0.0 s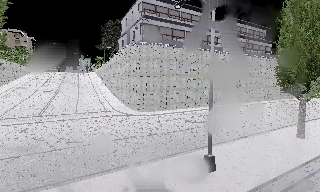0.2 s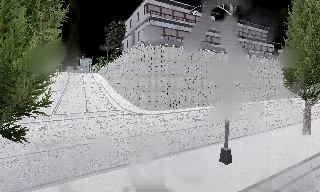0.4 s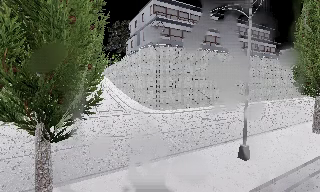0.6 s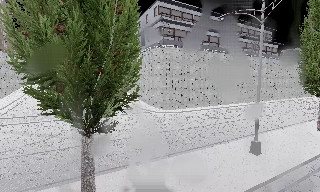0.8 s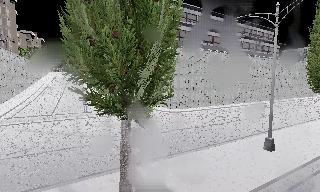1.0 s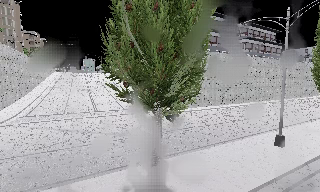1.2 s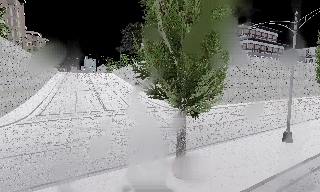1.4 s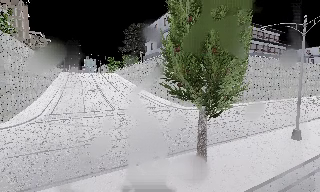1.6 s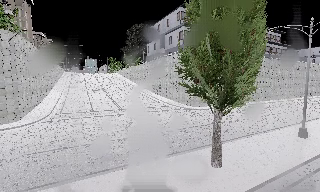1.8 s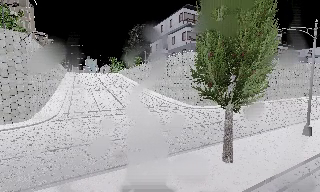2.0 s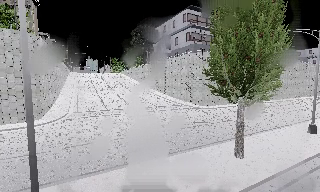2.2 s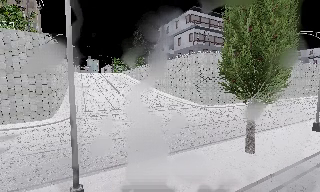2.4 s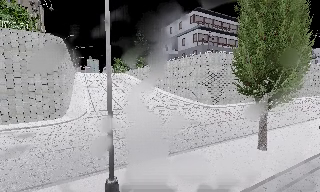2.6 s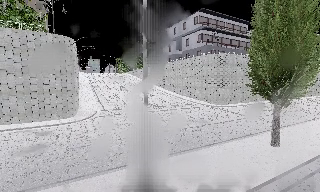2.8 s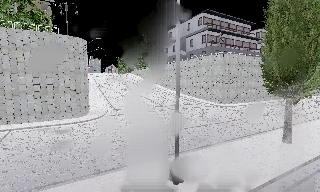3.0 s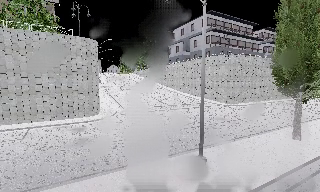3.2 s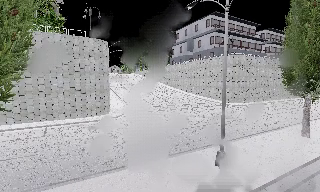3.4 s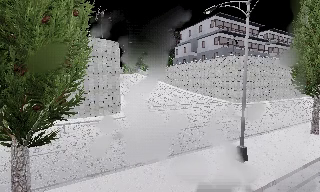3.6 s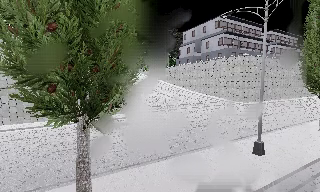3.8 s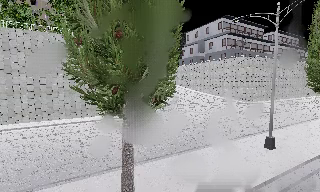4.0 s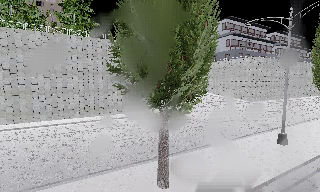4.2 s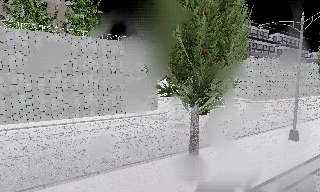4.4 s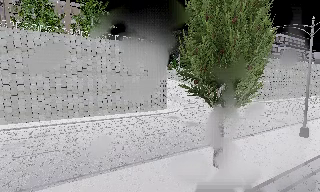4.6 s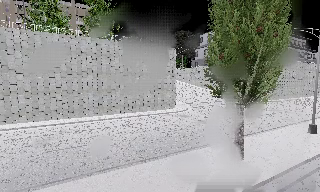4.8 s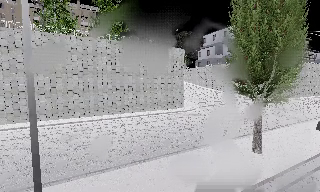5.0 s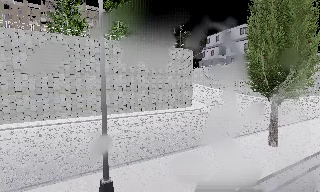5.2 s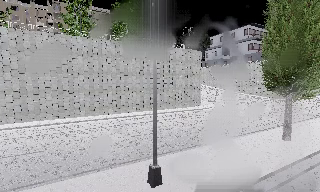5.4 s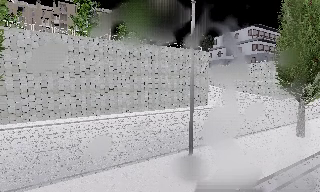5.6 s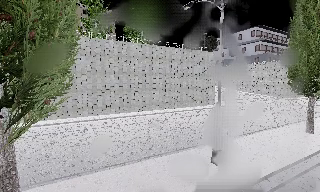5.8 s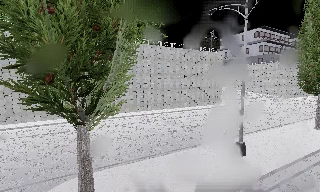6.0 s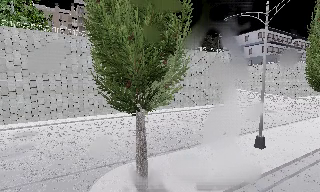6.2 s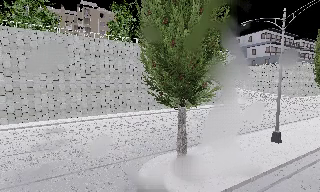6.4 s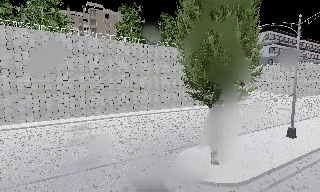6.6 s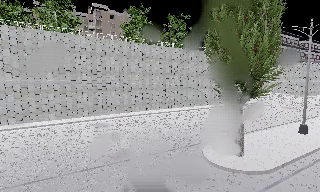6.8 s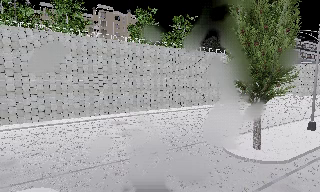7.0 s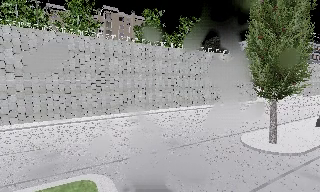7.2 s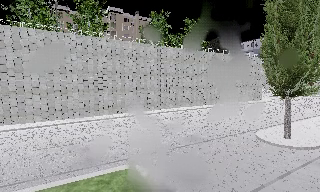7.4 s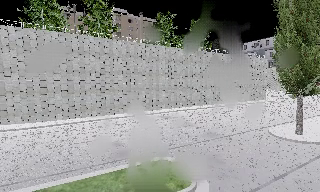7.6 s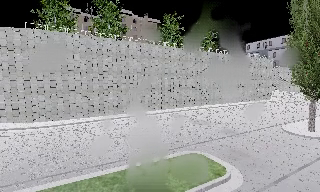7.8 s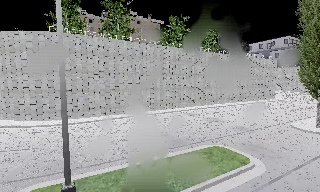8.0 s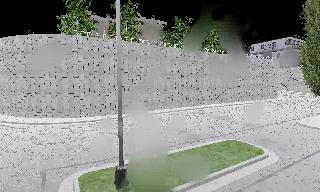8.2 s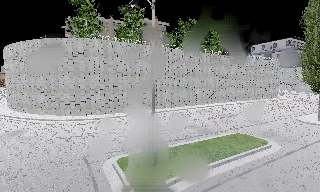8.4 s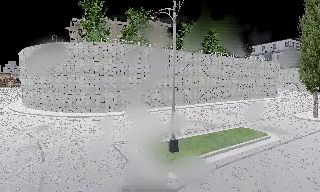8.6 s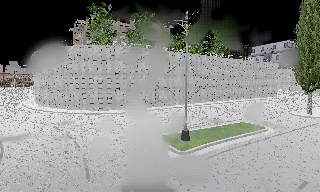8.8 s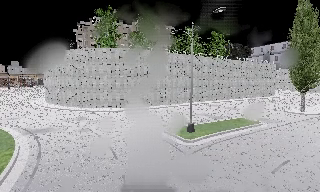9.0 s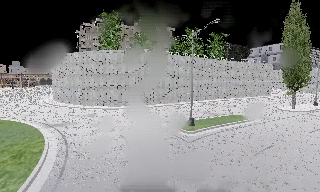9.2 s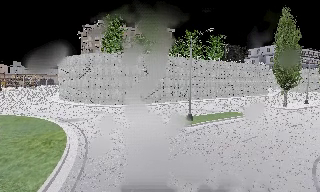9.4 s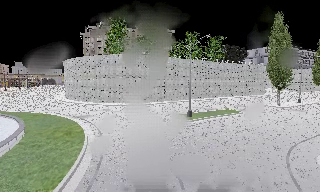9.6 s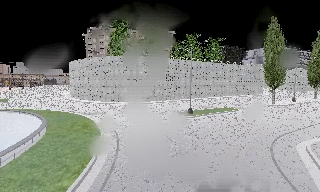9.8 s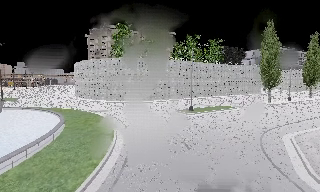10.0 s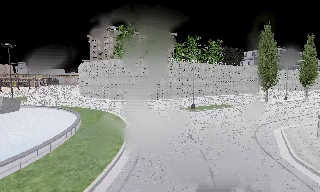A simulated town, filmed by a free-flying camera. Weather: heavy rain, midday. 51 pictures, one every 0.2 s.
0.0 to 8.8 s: The camera travels to its left and backward, about 65 m, so close, fixed things drift to the right. It gains speed.
8.8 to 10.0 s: The camera travels backward, about 11 m, so what stands in front gets smaller.
The film runs backward here.
